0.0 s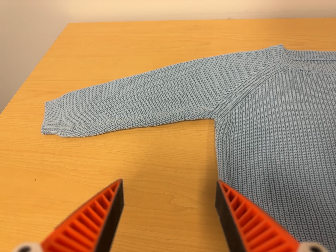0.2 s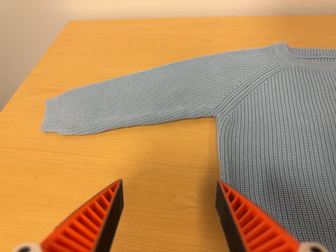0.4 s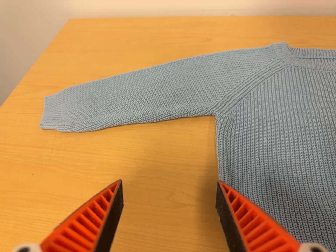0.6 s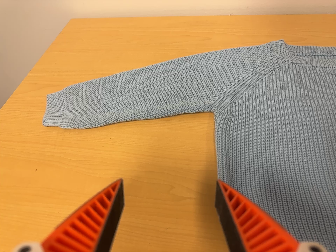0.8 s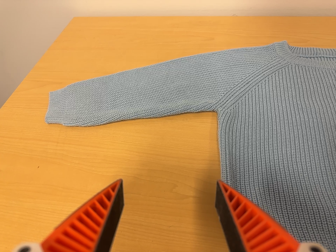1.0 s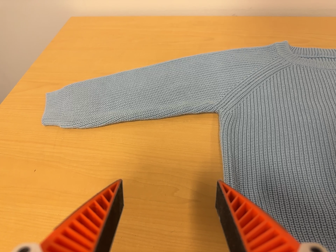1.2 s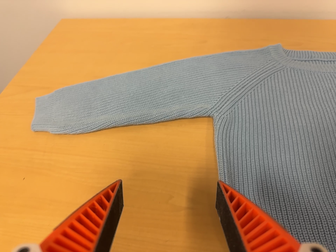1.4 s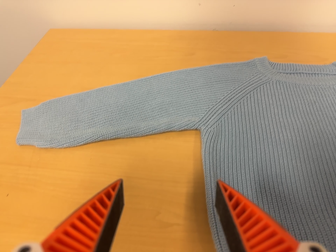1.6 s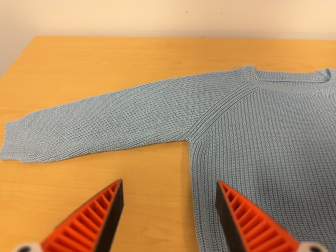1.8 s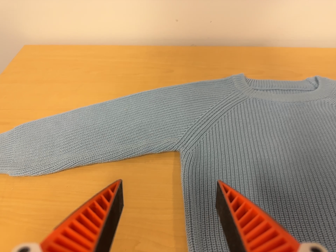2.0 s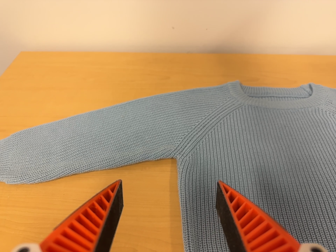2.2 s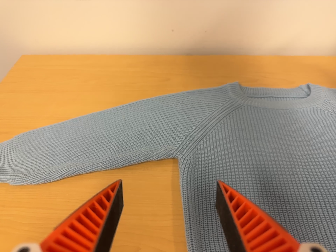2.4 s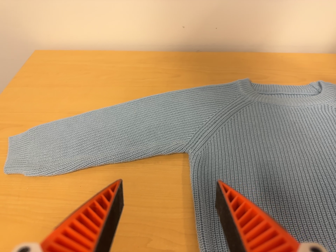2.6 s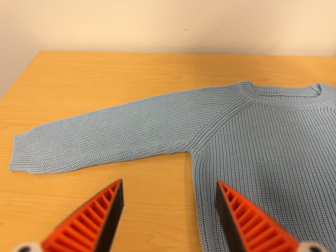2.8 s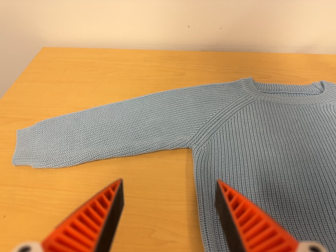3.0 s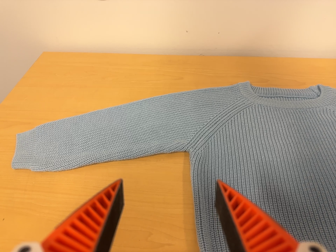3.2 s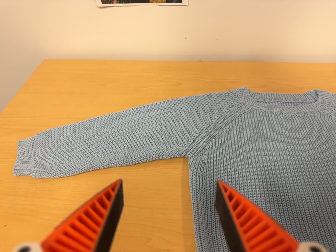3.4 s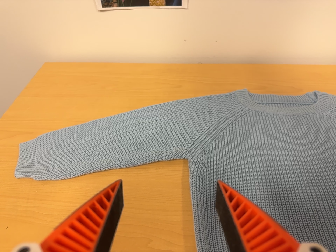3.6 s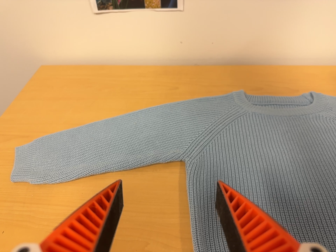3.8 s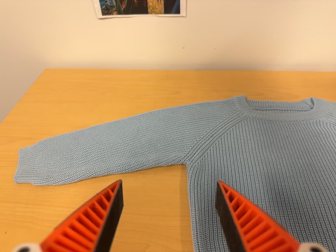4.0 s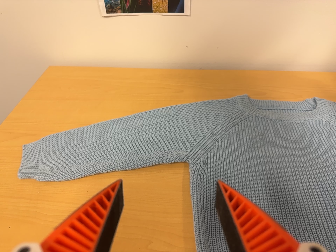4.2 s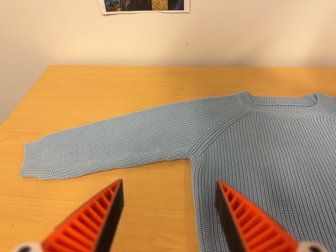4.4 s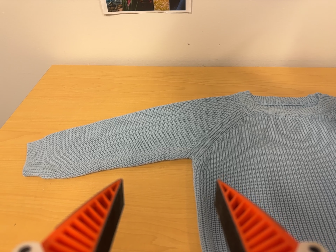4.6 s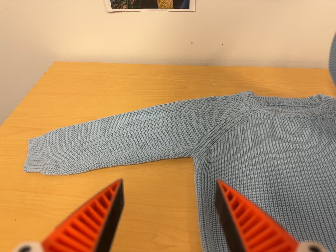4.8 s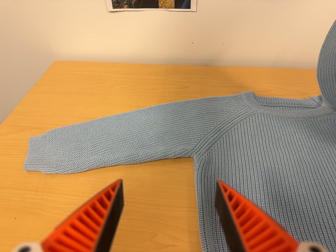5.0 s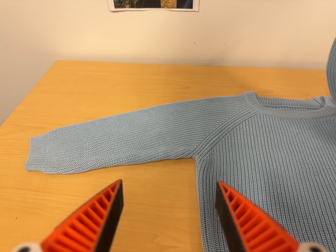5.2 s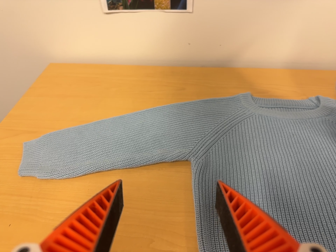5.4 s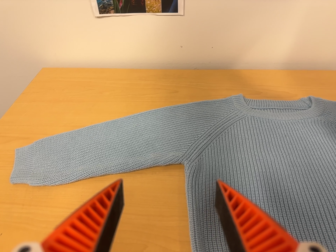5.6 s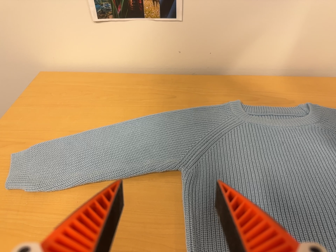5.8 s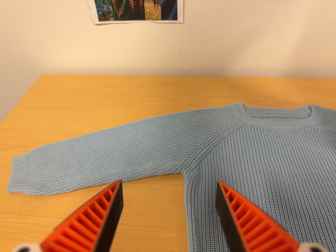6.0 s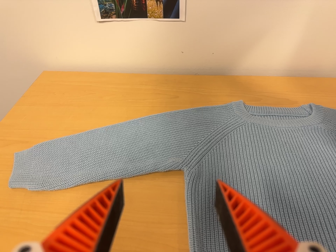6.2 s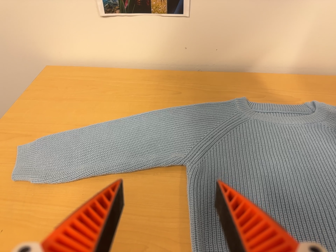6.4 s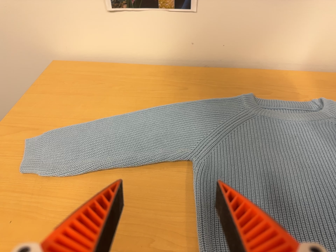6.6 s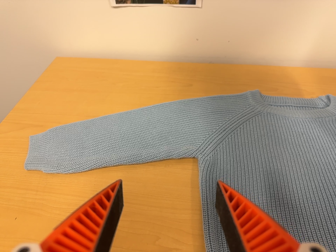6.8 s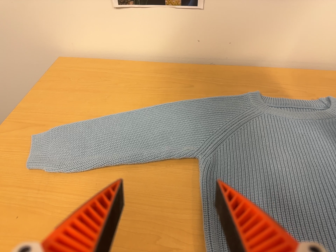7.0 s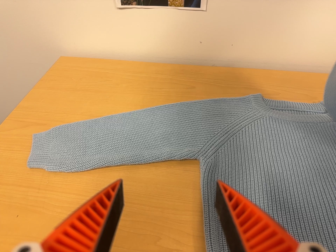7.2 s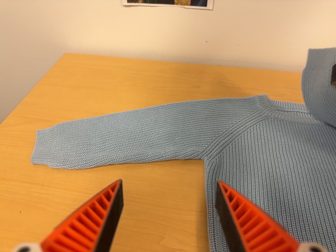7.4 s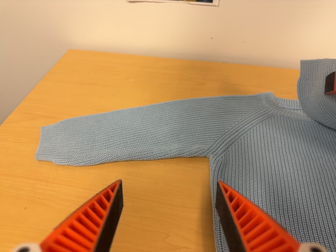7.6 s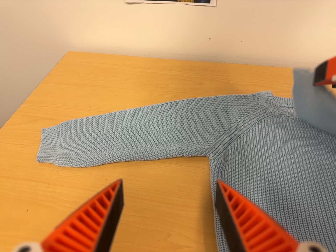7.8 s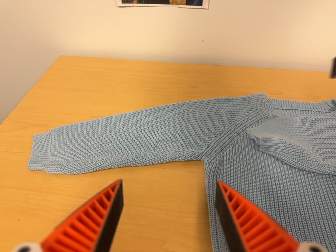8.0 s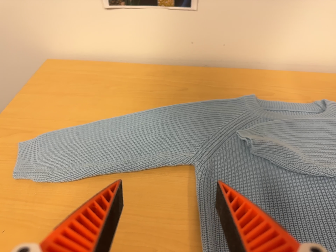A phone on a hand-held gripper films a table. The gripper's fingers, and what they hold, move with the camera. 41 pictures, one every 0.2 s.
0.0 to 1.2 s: The camera shifts only a little, or ends up much as it began.
1.2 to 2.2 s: The camera travels toward the top of its view, about 5 cm, so close, fixed things drift downward.
2.2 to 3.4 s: The camera shifts only a little, or ends up much as it began.
3.4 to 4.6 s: The camera keeps its place and its aim.
4.6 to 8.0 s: The camera shifts only a little, or ends up much as it began.
The film runs forward here.
